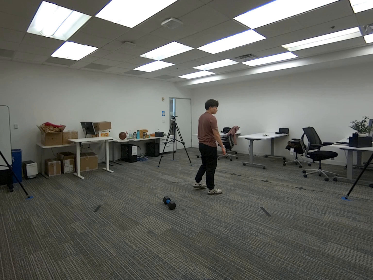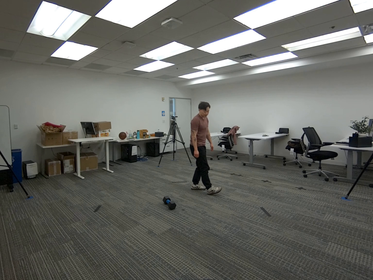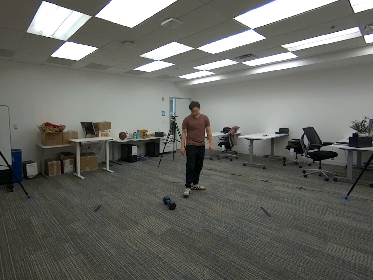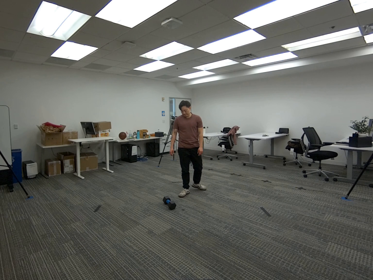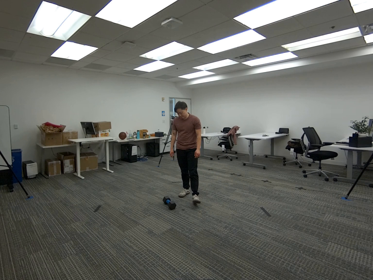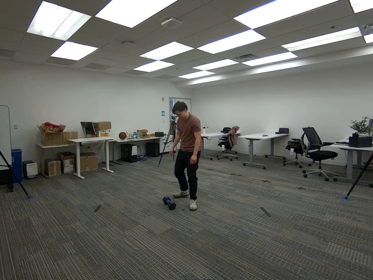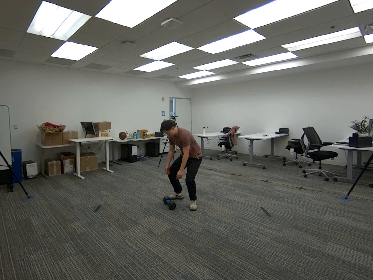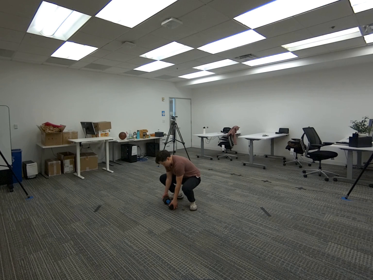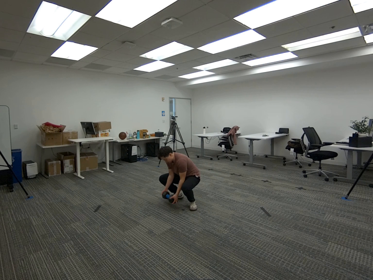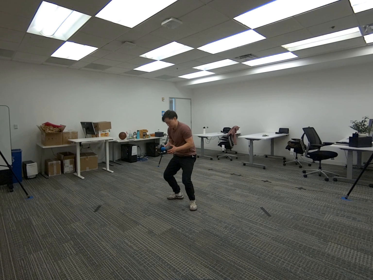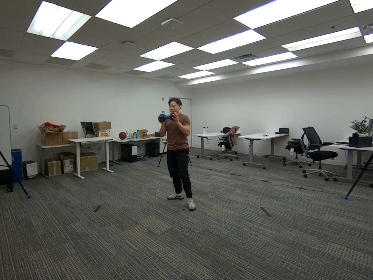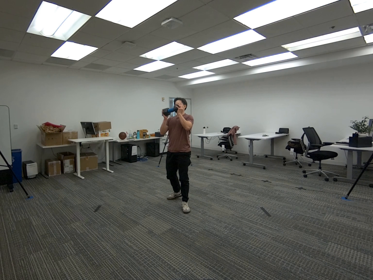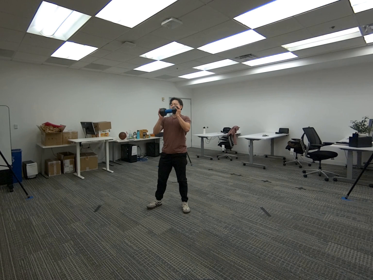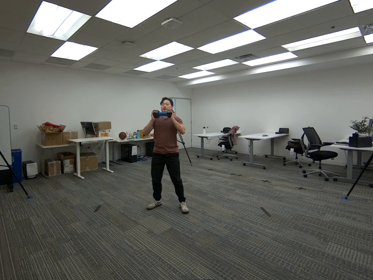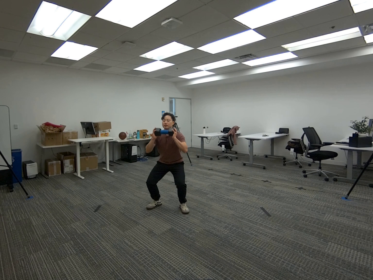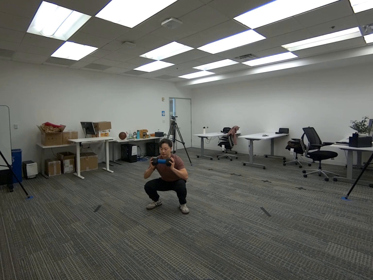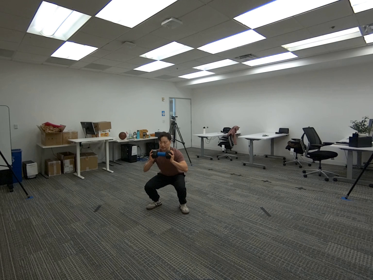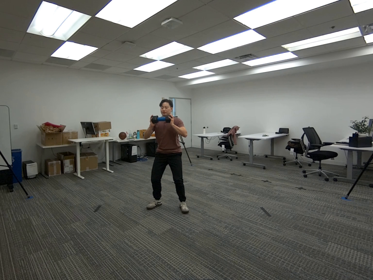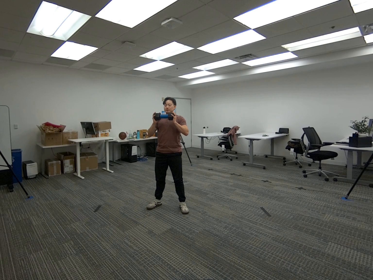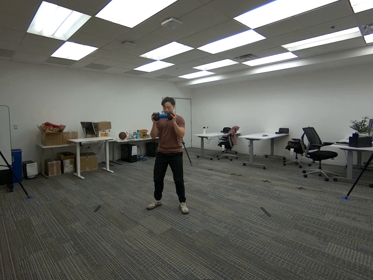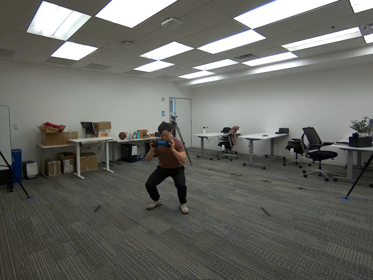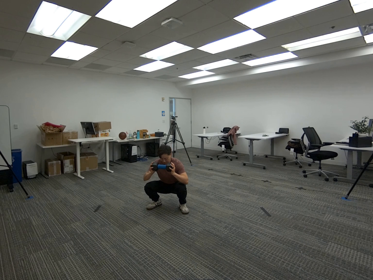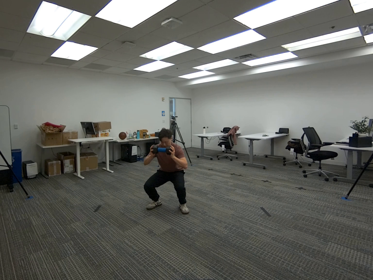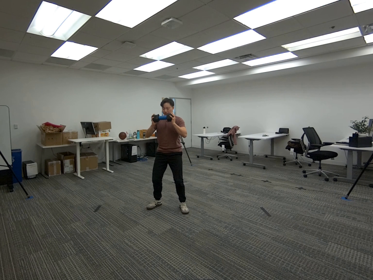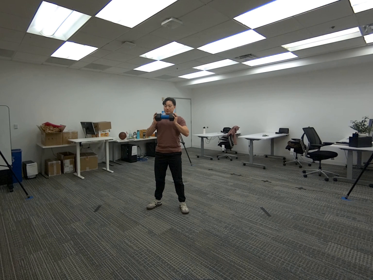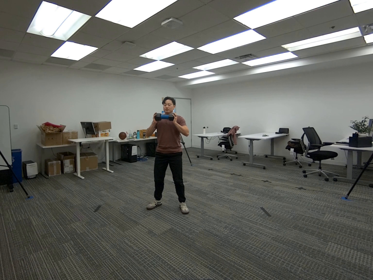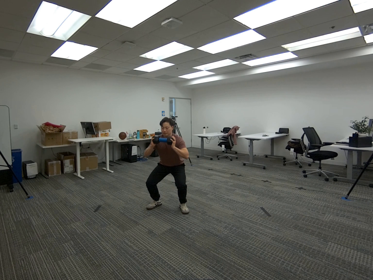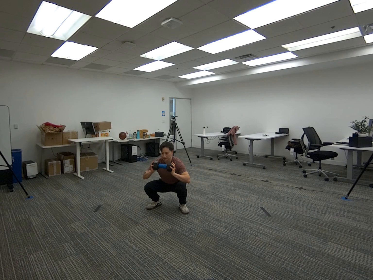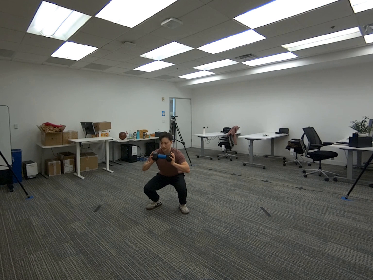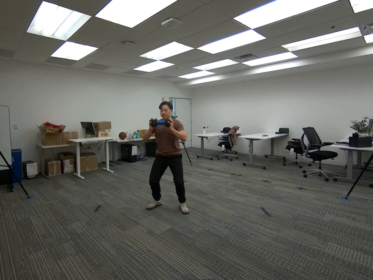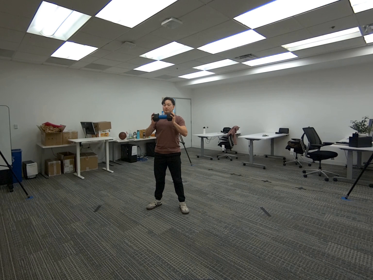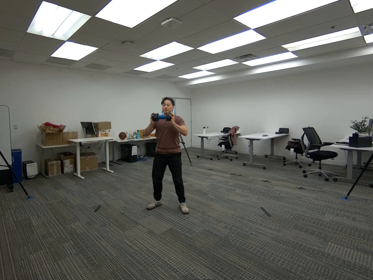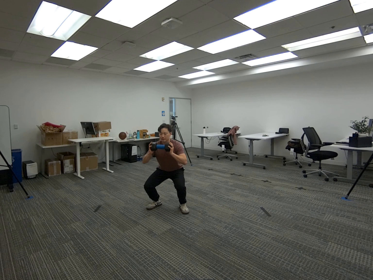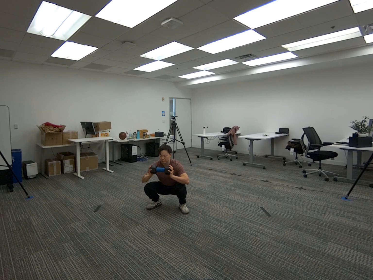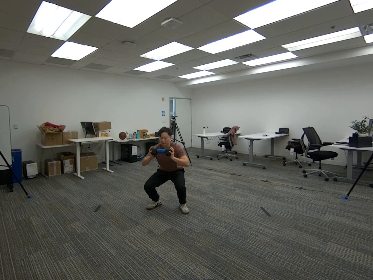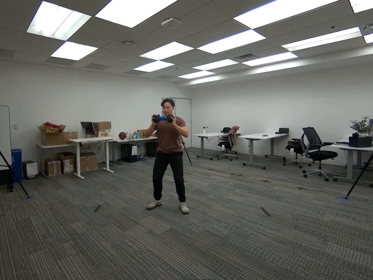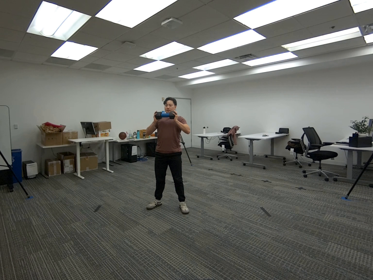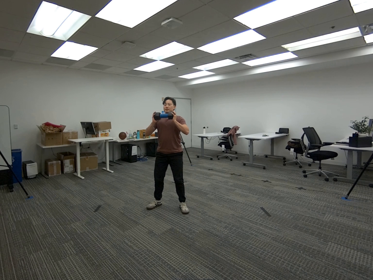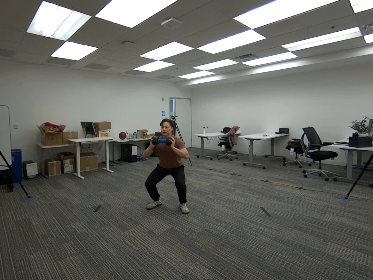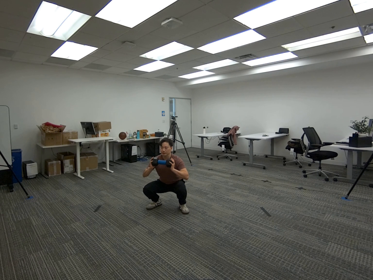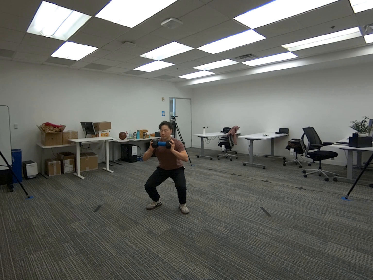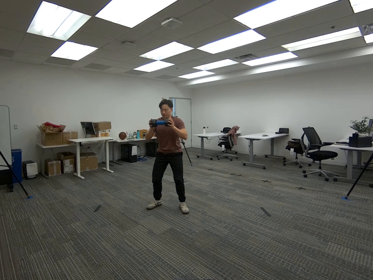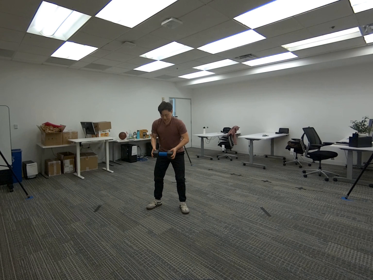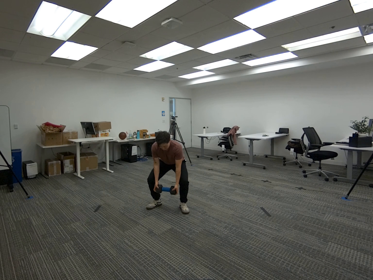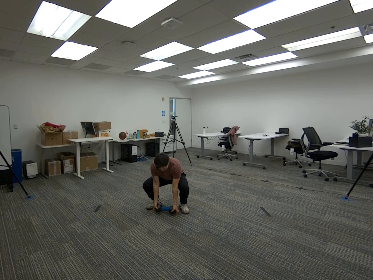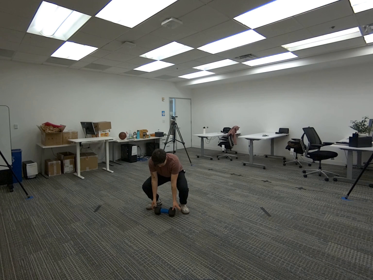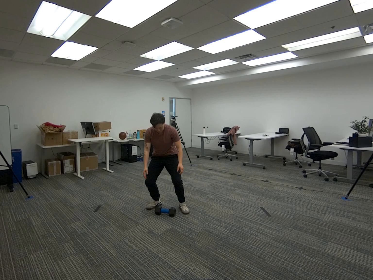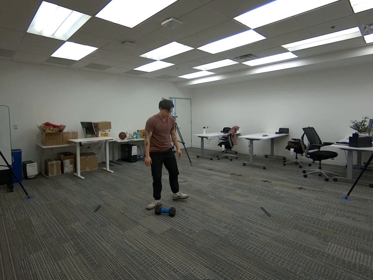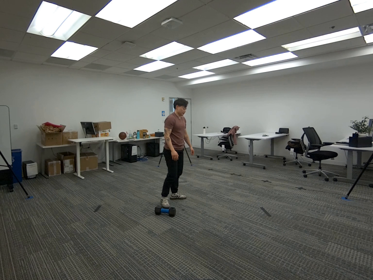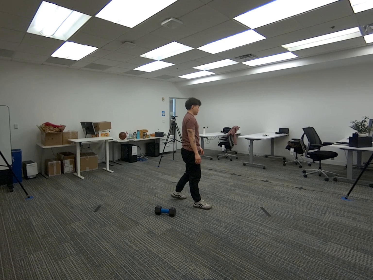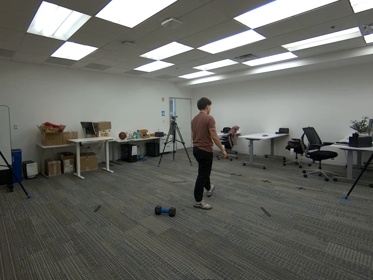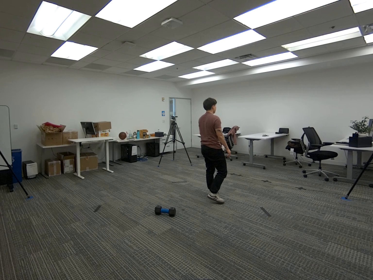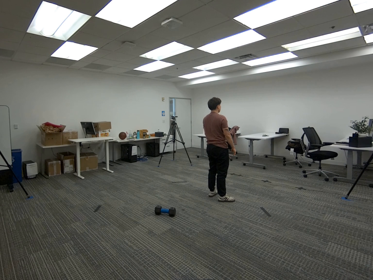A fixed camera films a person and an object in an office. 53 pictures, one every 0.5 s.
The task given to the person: Walk to the dumbbell and grasp it with both hands. Lift it close to your body with your elbows flexed and keep your arms steady. Lower your body into a squat by bending your knees, then extend your legs to return to a standing position. Continue repeating the squat while holding the dumbbell close to your body. When you are finished, carefully place the dumbbell back on the ground.
